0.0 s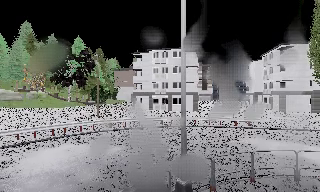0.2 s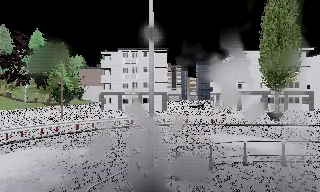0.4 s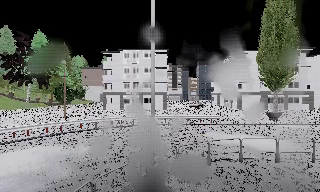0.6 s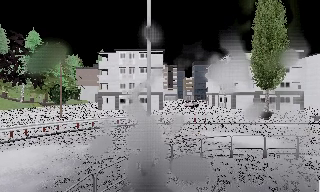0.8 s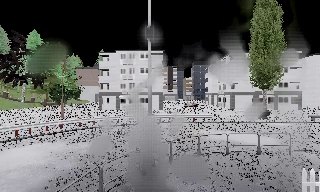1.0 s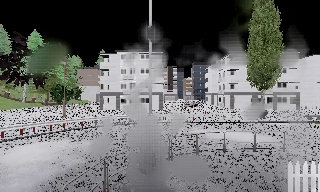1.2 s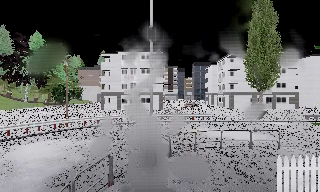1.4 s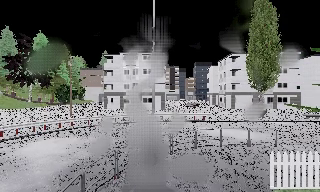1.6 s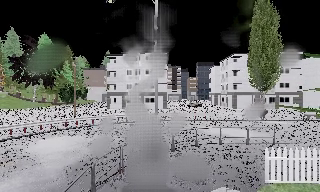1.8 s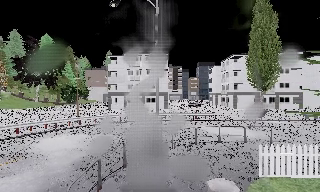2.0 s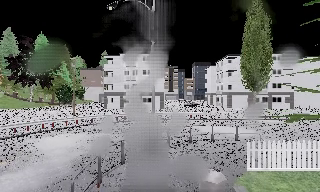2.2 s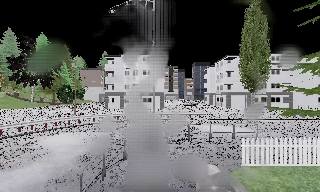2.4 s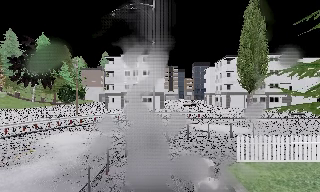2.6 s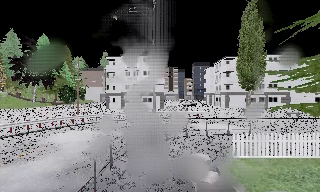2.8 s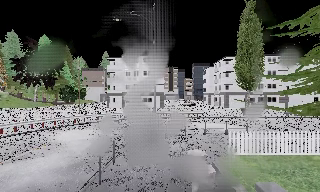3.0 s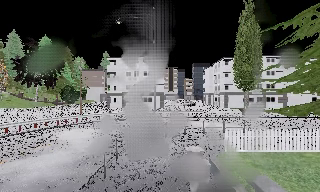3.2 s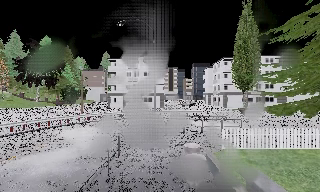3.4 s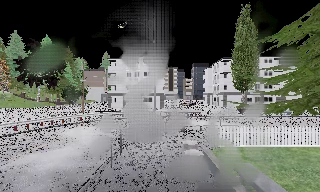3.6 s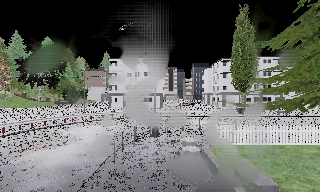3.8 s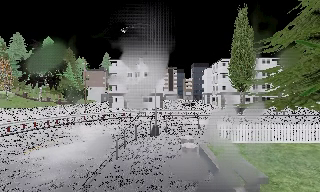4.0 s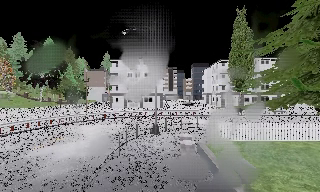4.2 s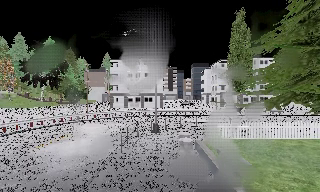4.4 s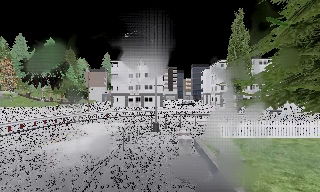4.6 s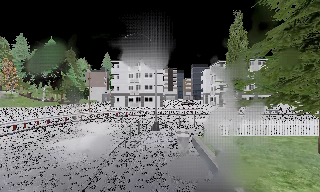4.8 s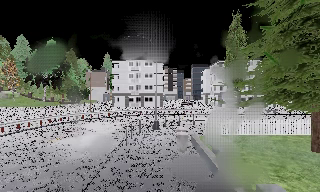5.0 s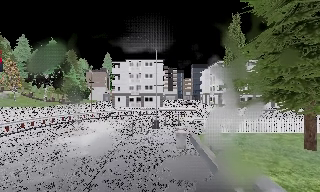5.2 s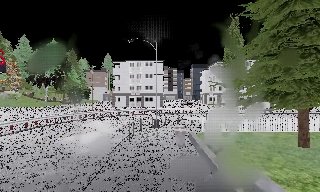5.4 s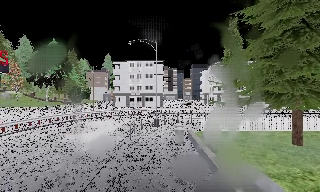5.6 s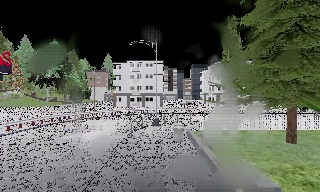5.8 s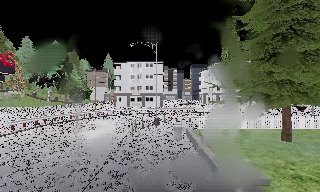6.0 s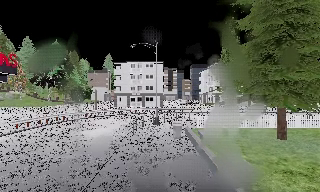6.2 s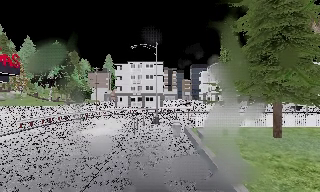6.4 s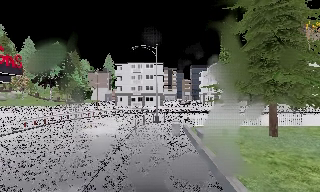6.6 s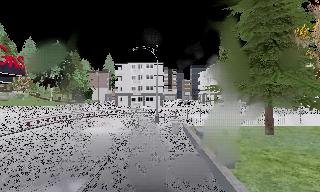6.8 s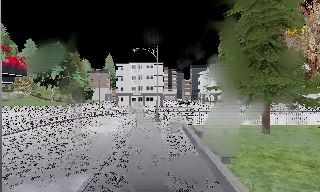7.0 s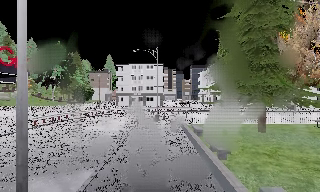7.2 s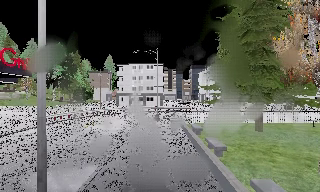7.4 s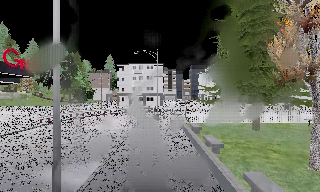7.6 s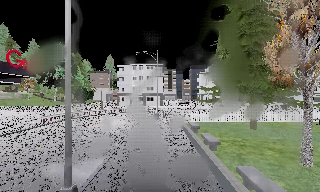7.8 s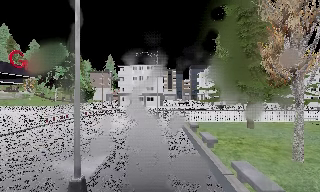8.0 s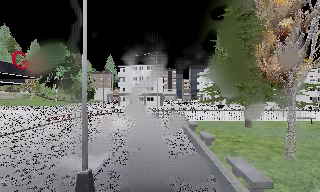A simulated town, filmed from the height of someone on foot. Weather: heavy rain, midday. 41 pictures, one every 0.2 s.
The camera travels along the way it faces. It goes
backward.
0.0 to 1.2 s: The scene slides to the left, as the camera pans about 10 degrees to its right. It travels backward, about 2 m, so what stands in front gets smaller.
1.2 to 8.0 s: The camera travels backward, about 12 m, so what stands in front gets smaller.
The film runs backward here.
